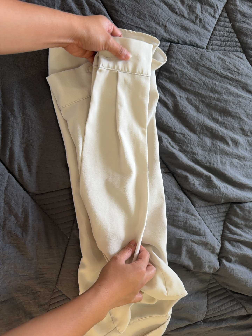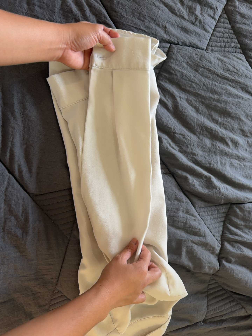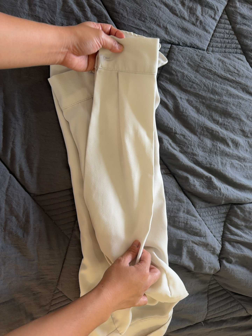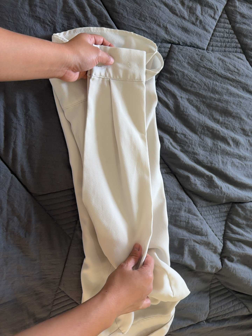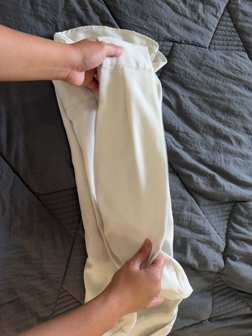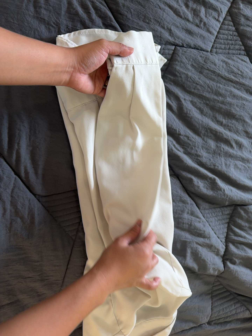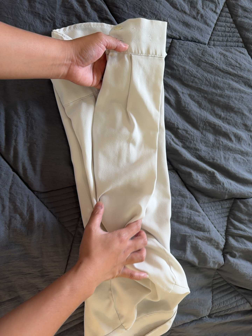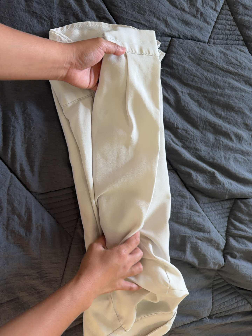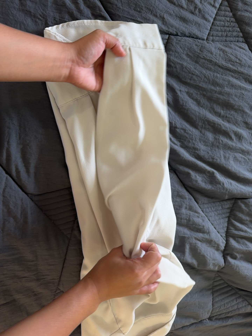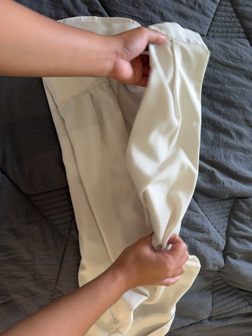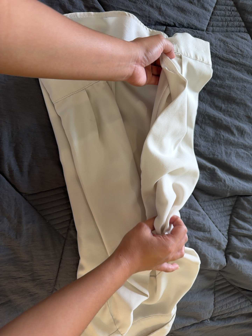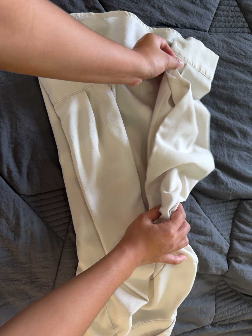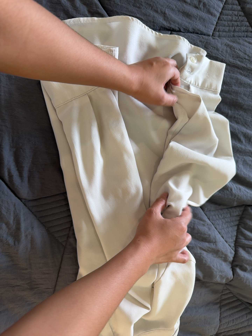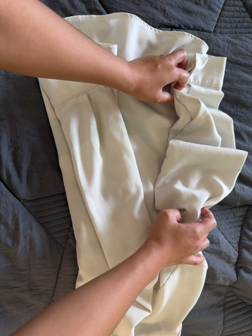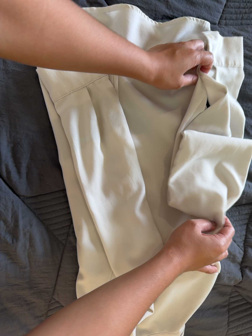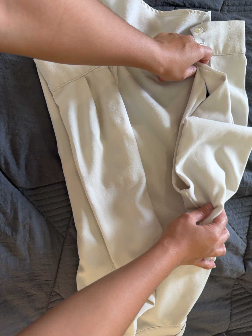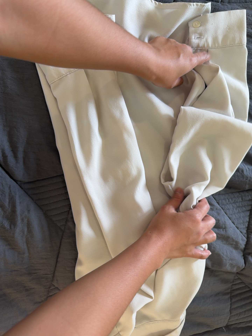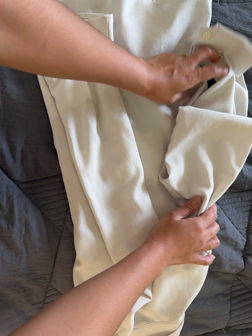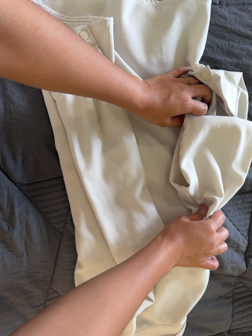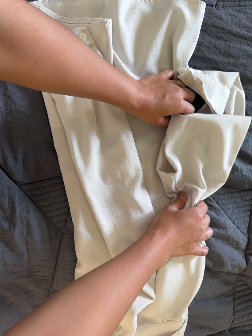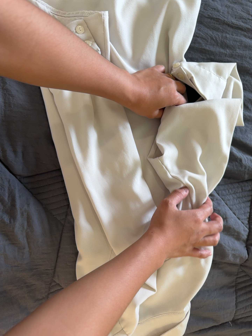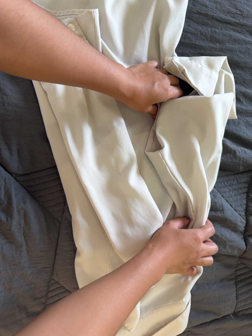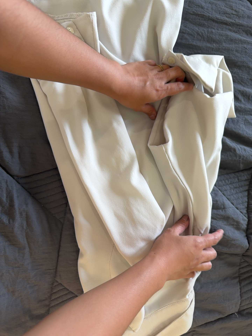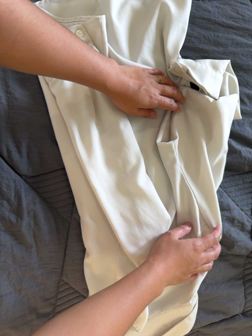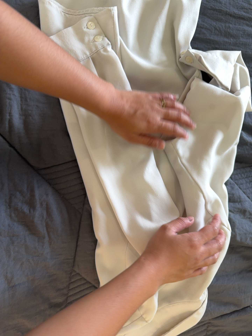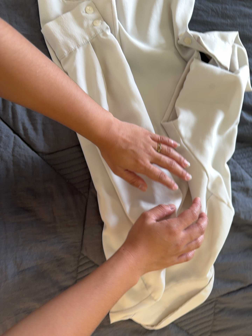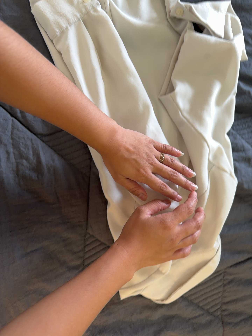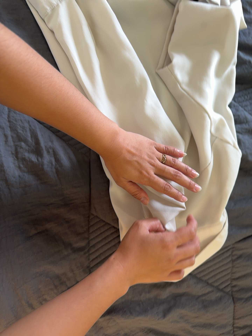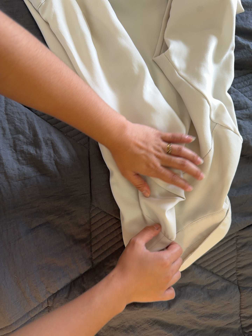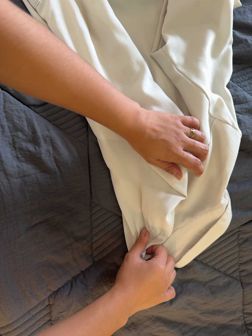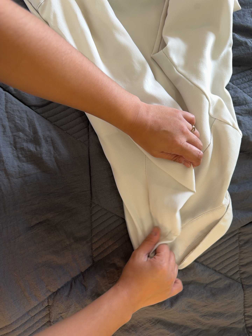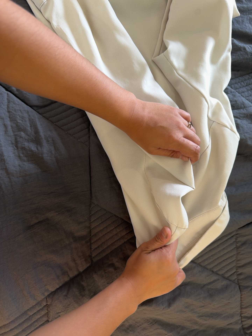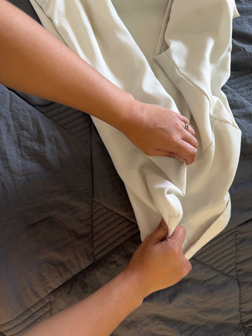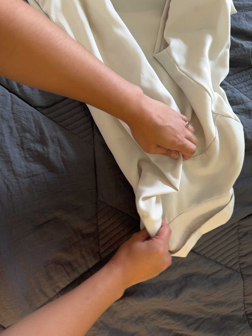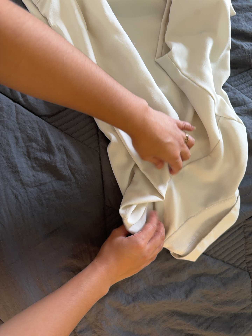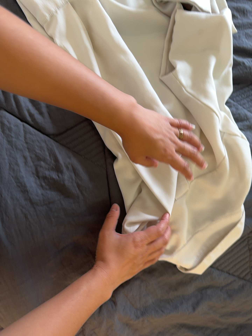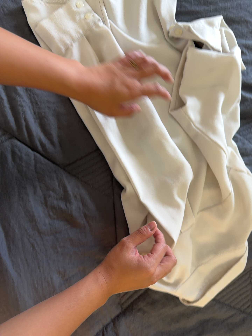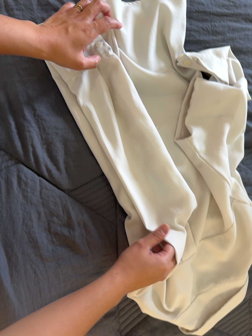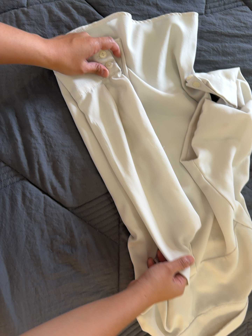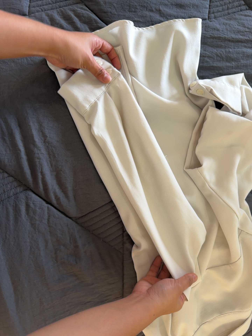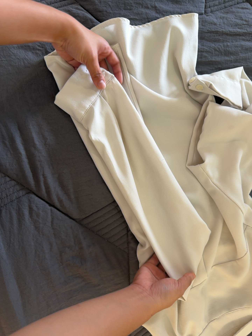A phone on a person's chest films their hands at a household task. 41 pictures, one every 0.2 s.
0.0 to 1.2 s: The camera keeps its place and its aim.
1.2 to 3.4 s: The camera travels to its right and forward, about 10 cm.
3.4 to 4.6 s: The camera travels toward the bottom of its view, about 5 cm.
4.6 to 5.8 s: The camera travels toward the bottom of its view, about 12 cm, so close, fixed things drift upward. It rolls about its line of sight by about 10 degrees, and the scene rotates counterclockwise.
5.8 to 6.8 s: The camera shifts only a little, or ends up much as it began.
6.8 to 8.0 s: The camera travels toward the top of its view, about 18 cm, so close, fixed things drift downward.
The film runs backward here.
